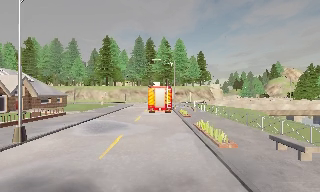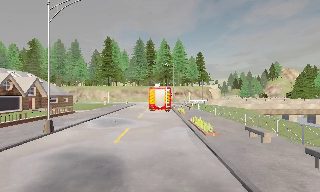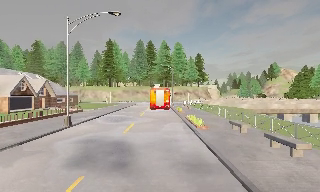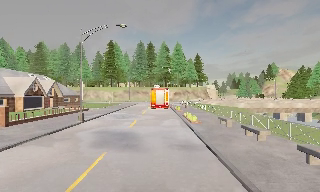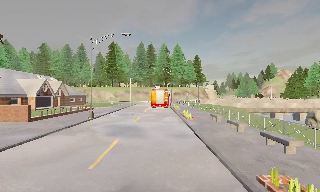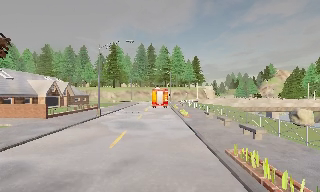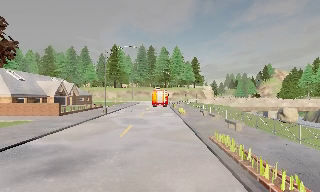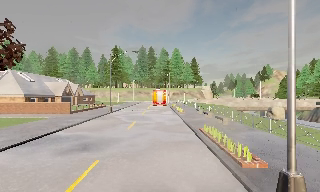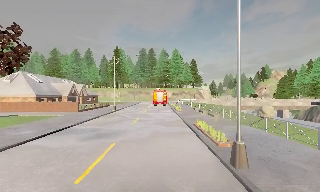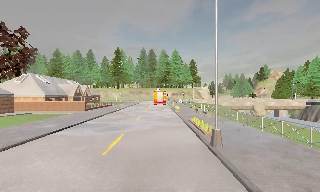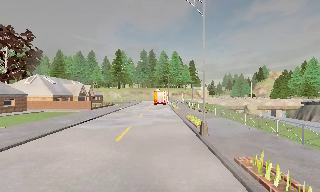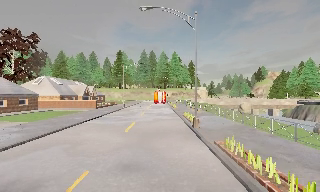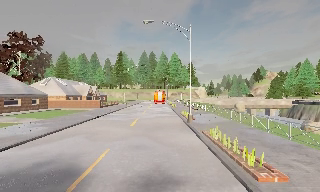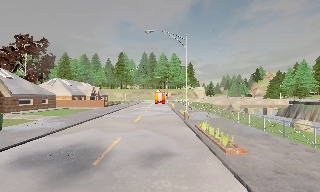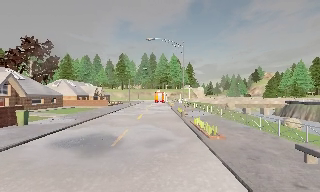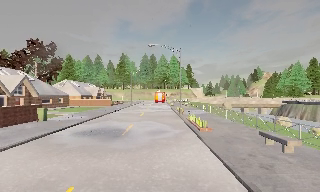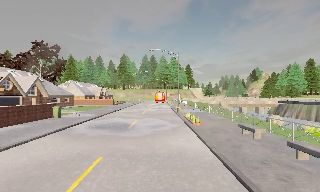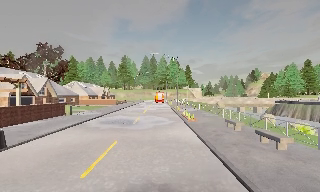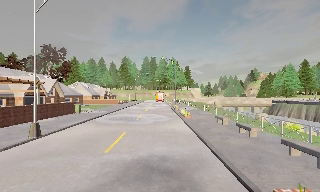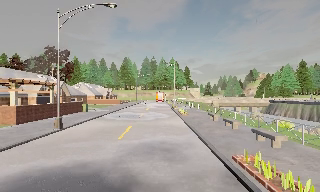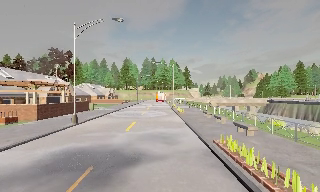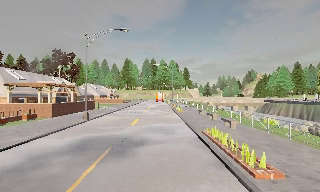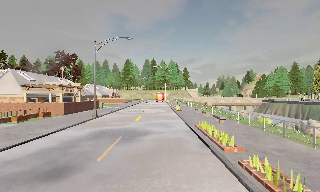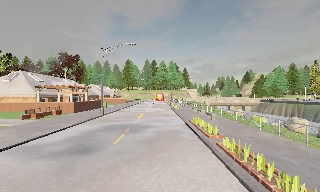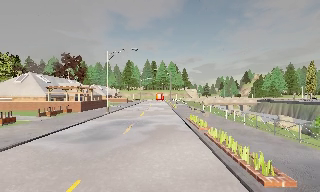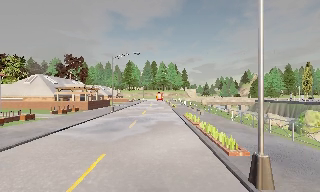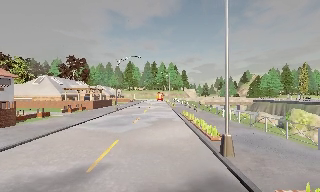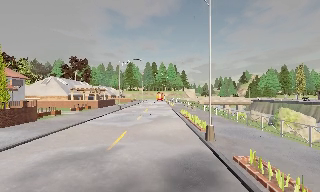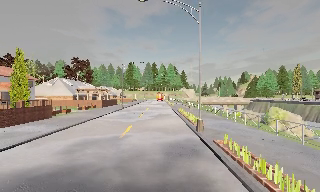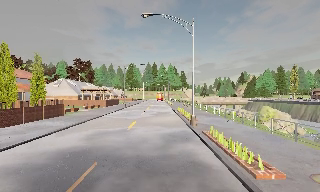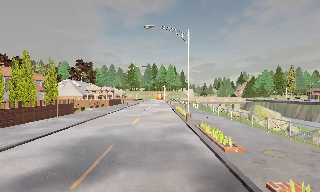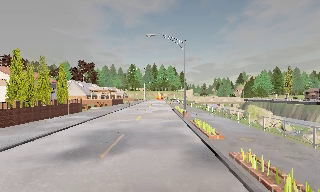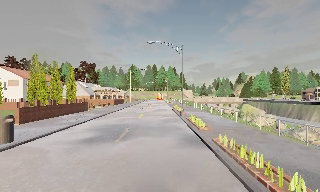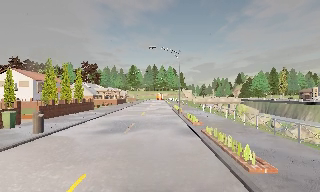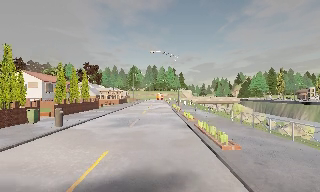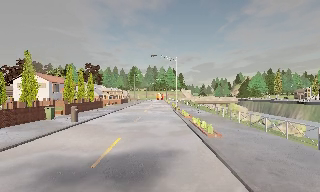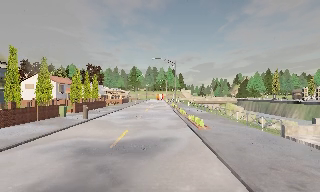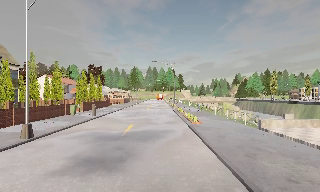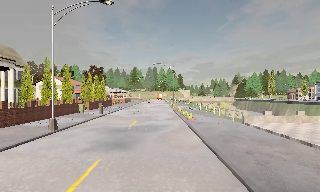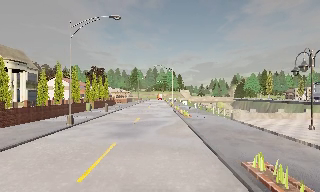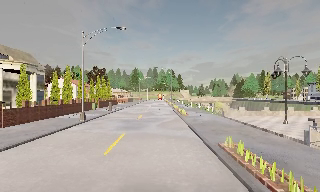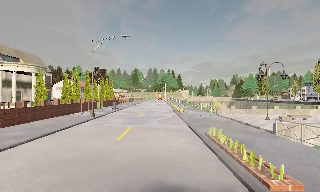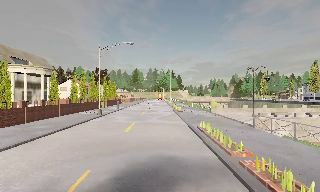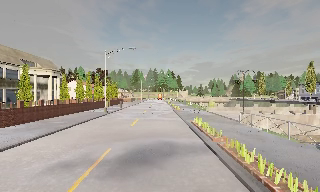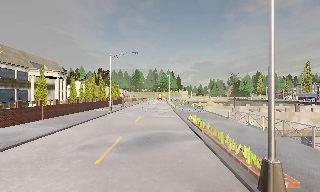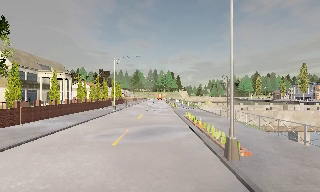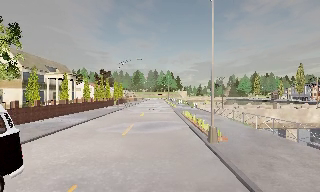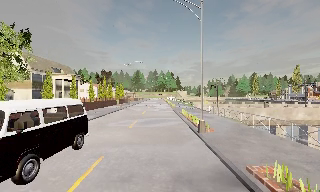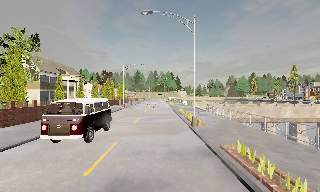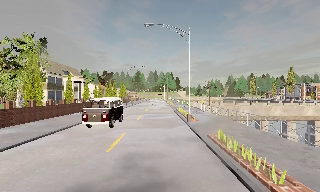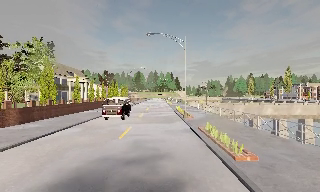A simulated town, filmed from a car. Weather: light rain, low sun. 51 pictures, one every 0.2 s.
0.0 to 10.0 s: The camera travels backward, about 95 m, so what stands in front gets smaller.
The film runs backward here.
